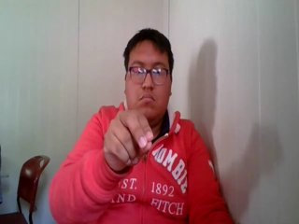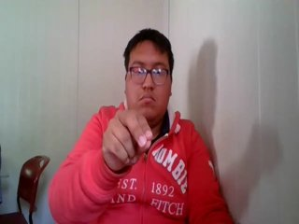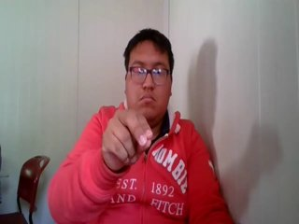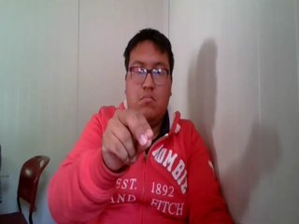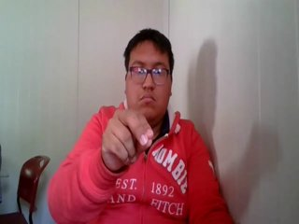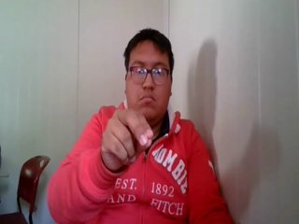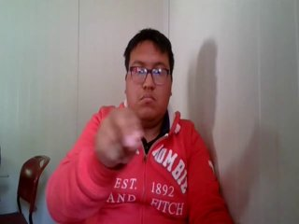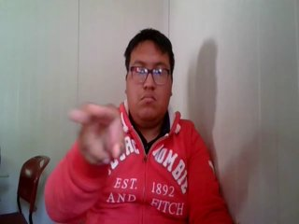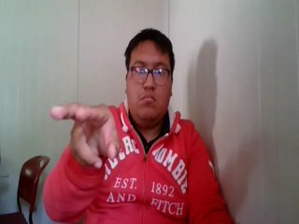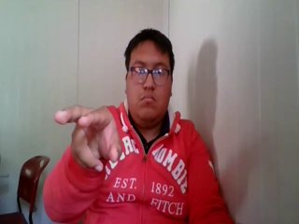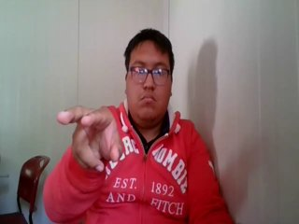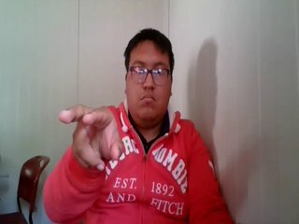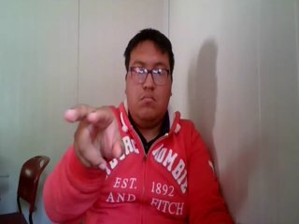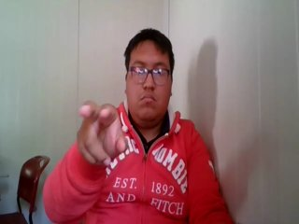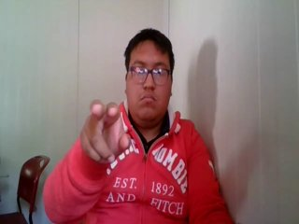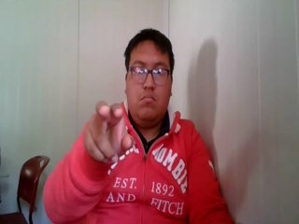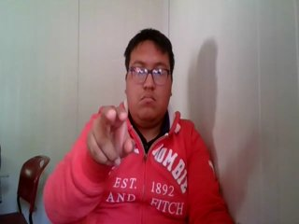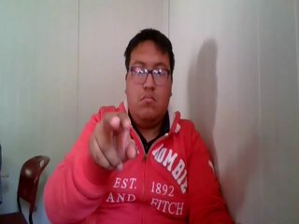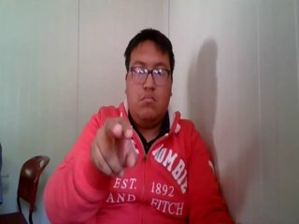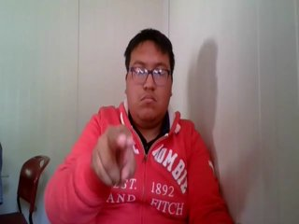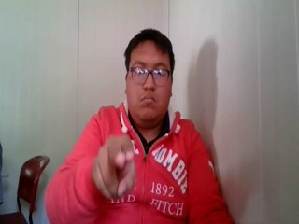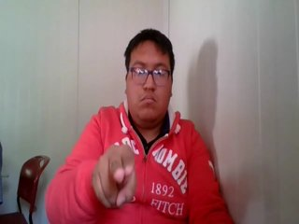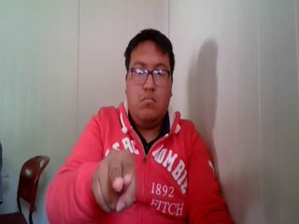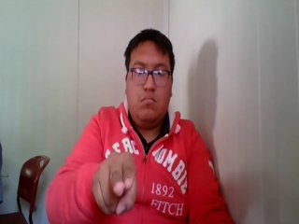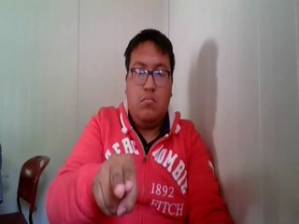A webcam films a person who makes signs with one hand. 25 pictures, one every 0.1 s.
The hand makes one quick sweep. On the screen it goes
to the left.
0.0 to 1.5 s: On the screen the hand sweeps to the left. The name of the sign: Throw right.
1.6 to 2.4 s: Pointing with two fingers.
